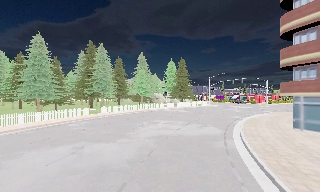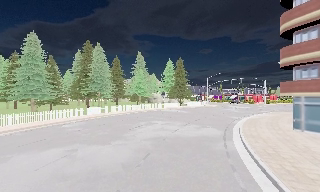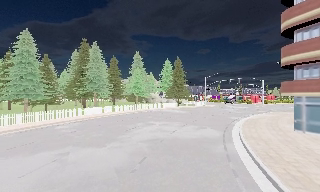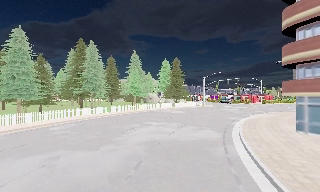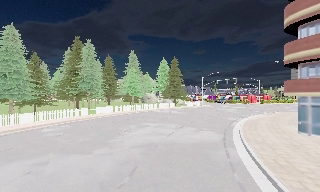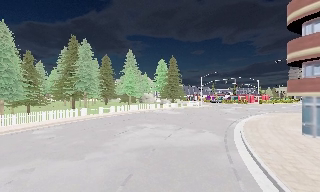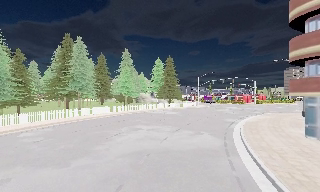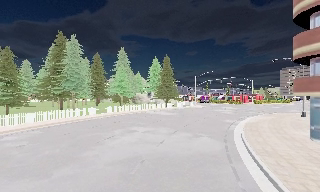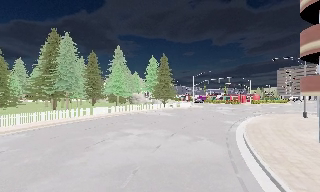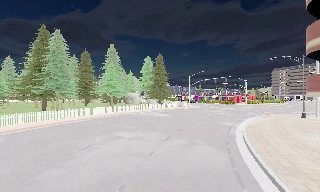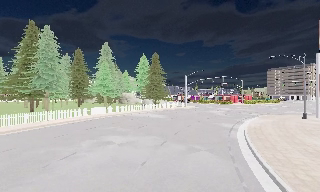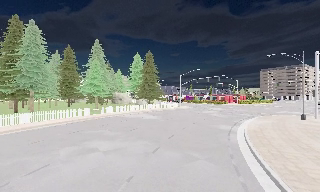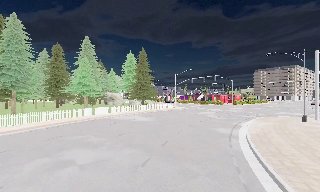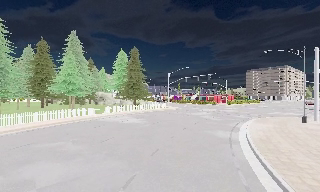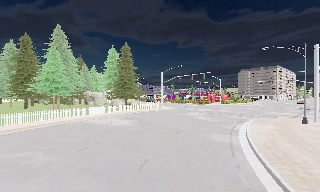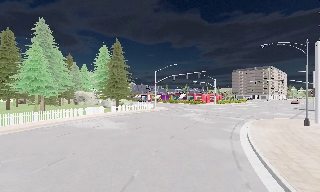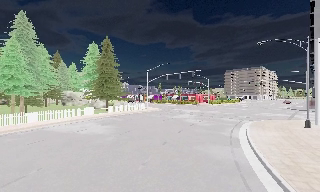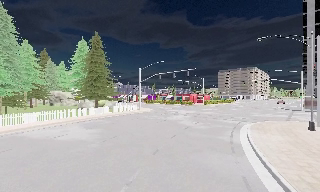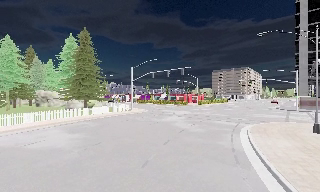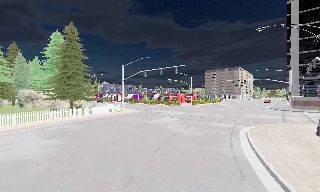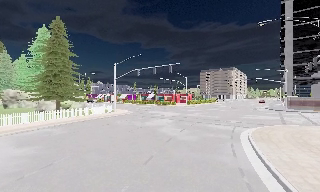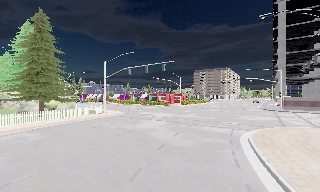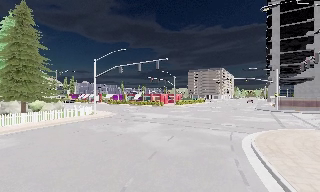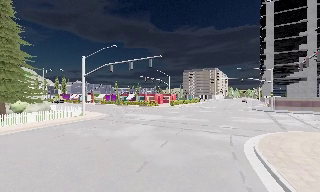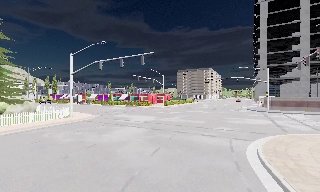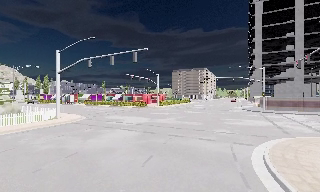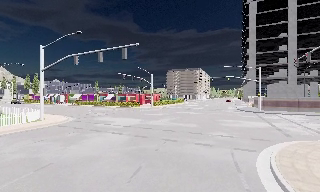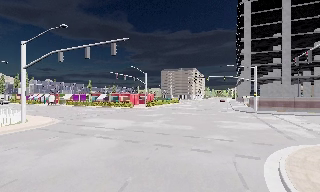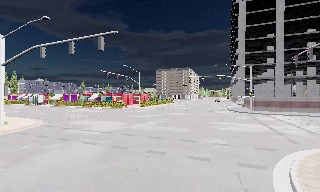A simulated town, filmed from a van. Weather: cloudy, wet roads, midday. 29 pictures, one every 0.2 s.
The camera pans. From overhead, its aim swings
clockwise.
The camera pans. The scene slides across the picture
to the left.
0.0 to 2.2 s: The camera swings to its right by about 10 degrees, and the scene slides to the left. It travels forward, about 8 m, so what stands in front looms larger. It gains speed.
2.2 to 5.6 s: The camera swings to its right by about 35 degrees, and the scene slides to the left. It travels forward, about 20 m.
The film runs forward here.
